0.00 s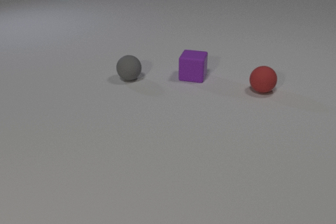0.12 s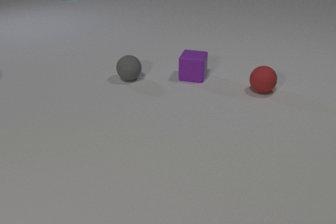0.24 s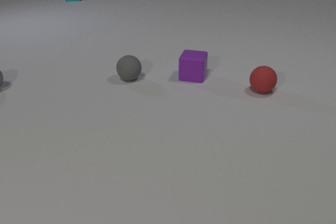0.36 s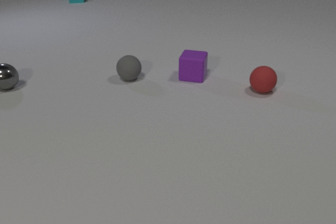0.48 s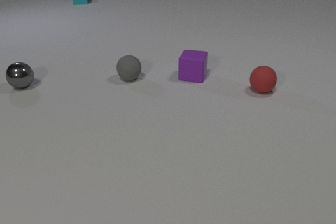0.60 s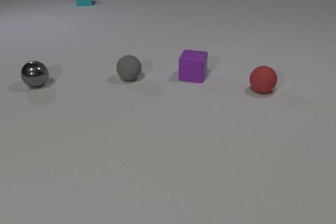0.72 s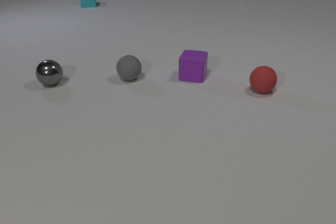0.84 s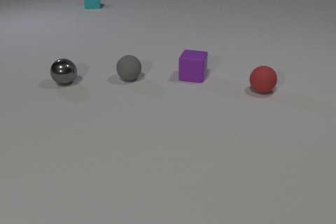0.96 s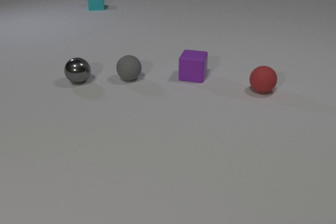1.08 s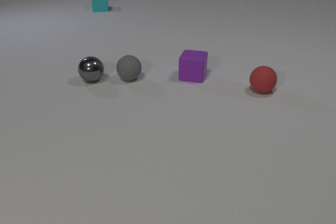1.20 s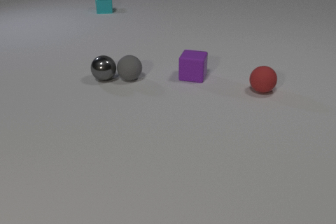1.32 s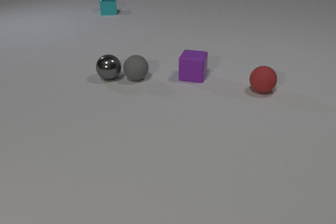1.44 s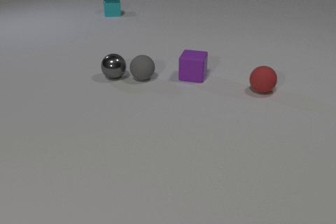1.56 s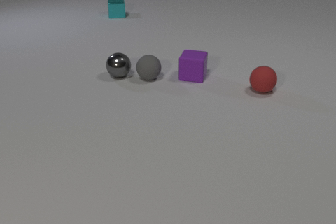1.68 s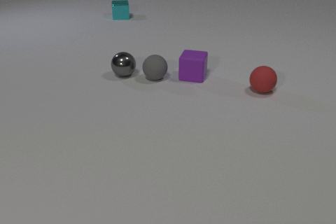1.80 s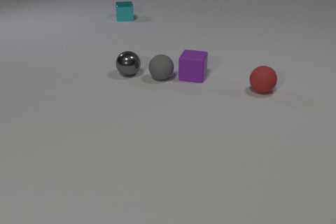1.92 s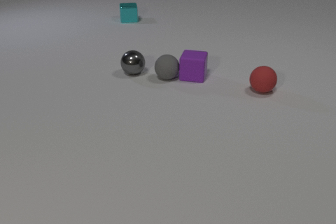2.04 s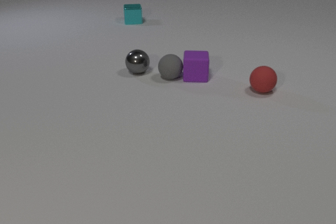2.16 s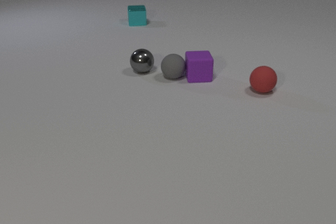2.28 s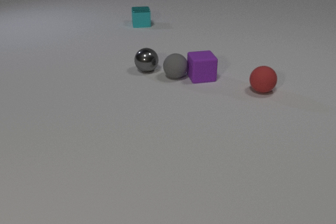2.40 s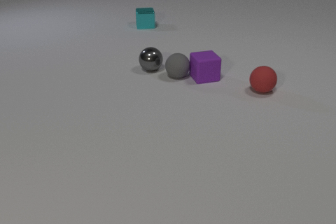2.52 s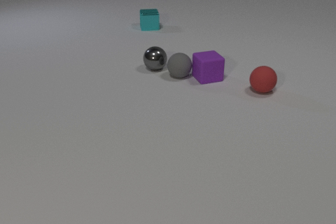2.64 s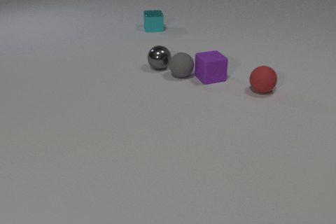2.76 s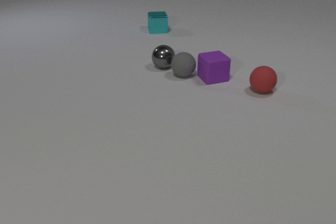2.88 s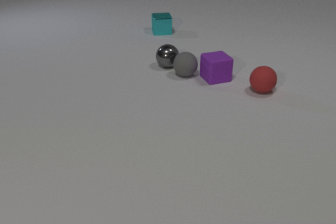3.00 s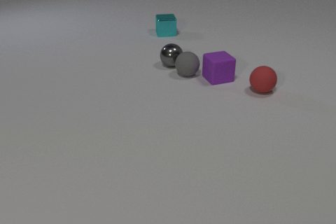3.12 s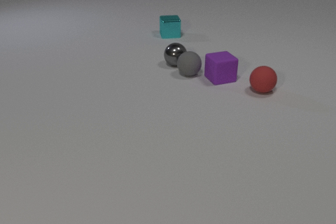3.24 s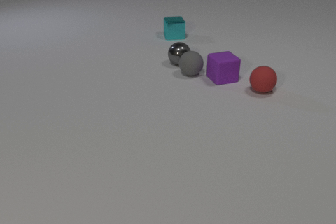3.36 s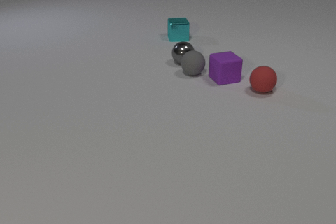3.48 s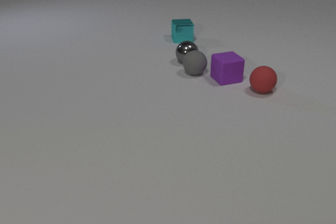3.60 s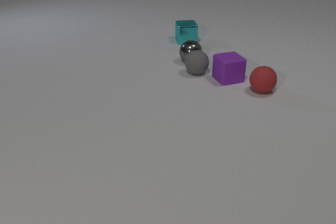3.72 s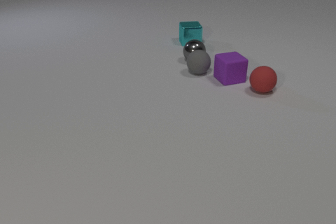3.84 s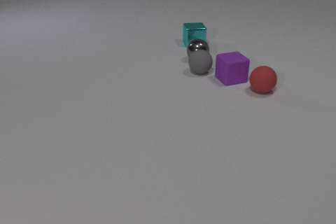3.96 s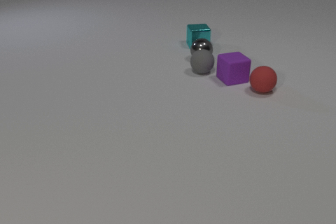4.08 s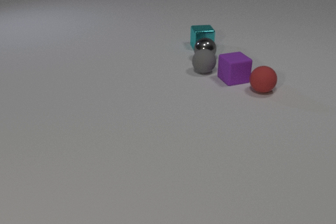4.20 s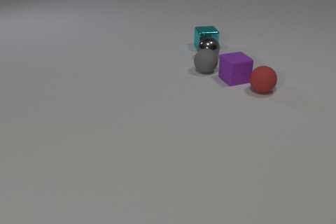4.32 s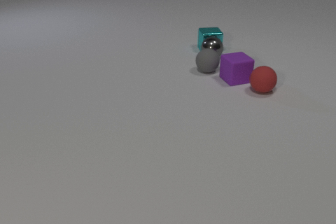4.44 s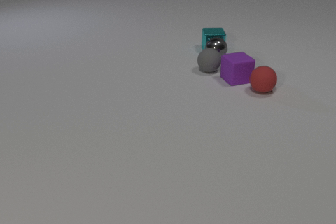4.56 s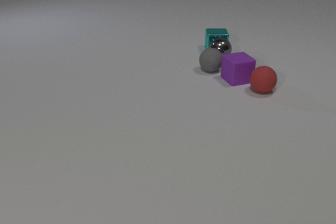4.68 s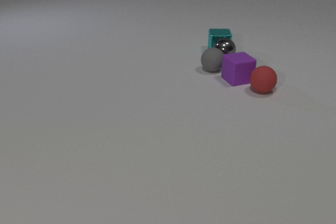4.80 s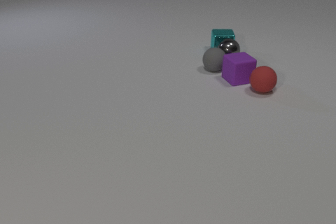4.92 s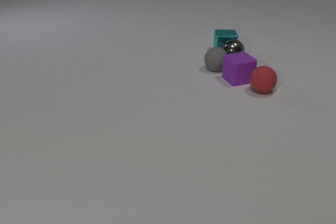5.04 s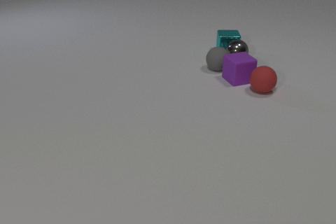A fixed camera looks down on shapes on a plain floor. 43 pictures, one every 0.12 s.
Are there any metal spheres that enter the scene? yes.
How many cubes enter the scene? 0.
What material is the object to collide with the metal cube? metal.
0.00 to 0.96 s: The gray metal sphere comes in at the left edge, rolls to the right. The cyan metal cube slides toward the camera and to the right.
0.96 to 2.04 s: The gray metal sphere rolls to the right. The gray rubber sphere rolls to the right. The cyan metal cube slides toward the camera and to the right. The gray metal sphere and the gray rubber sphere collide. The gray rubber sphere and the purple rubber cube collide.
2.04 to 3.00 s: The gray metal sphere rolls to the right and away from the camera. The gray rubber sphere rolls to the right and away from the camera. The purple rubber cube slides to the right, spins counterclockwise seen from above by about 30 degrees, its near face sliding to the right. The cyan metal cube slides toward the camera and to the right.
3.00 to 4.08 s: The gray metal sphere rolls to the right and away from the camera. The gray rubber sphere rolls to the right and away from the camera. The purple rubber cube slides to the right. The cyan metal cube slides toward the camera and to the right.
4.08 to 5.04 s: The gray metal sphere rolls to the right. The gray rubber sphere rolls to the right and away from the camera. The cyan metal cube slides to the right and toward the camera. The gray metal sphere and the cyan metal cube collide.
